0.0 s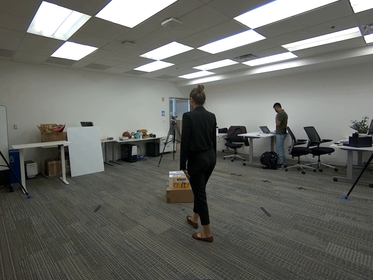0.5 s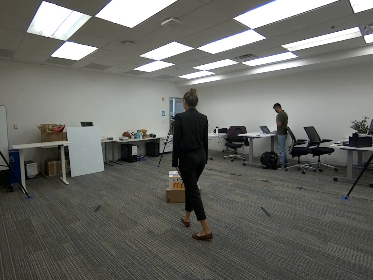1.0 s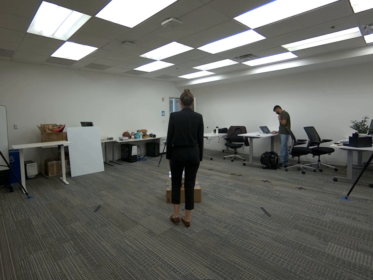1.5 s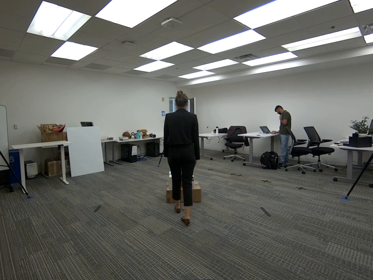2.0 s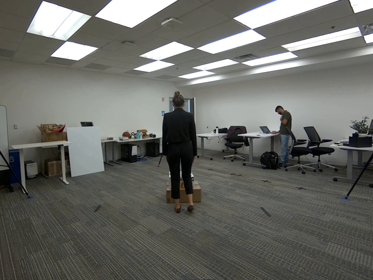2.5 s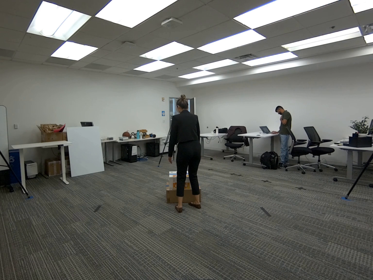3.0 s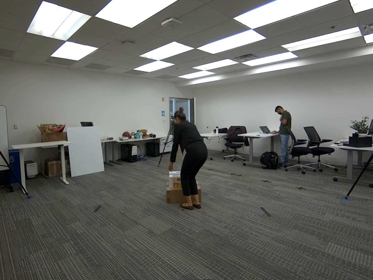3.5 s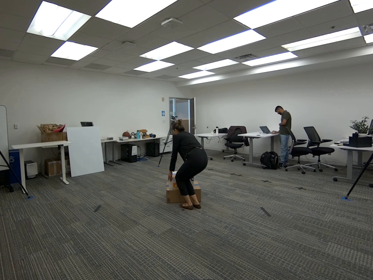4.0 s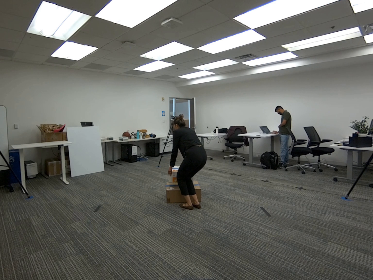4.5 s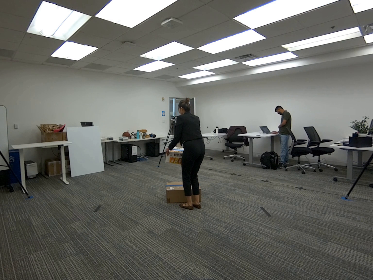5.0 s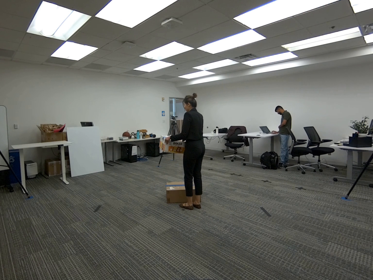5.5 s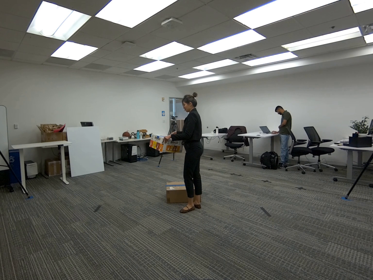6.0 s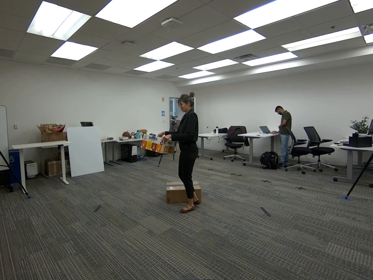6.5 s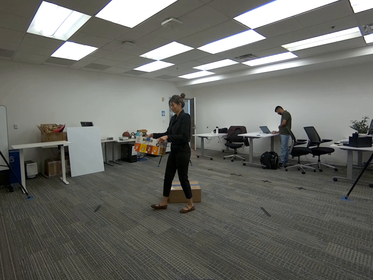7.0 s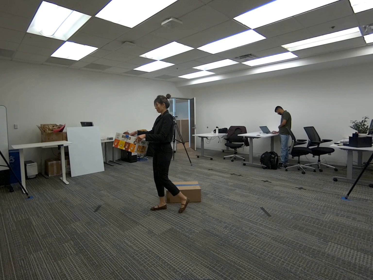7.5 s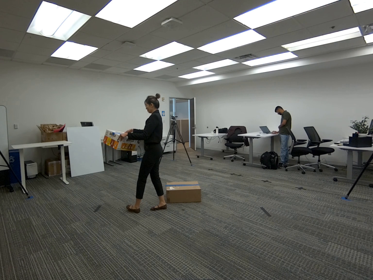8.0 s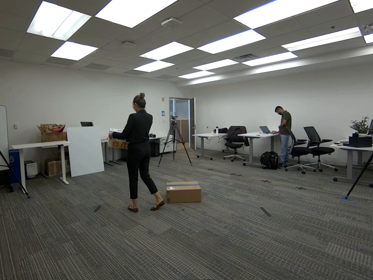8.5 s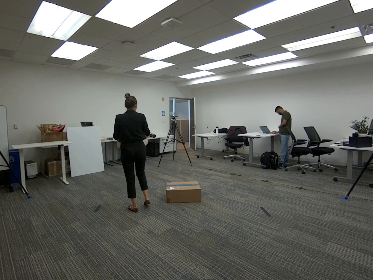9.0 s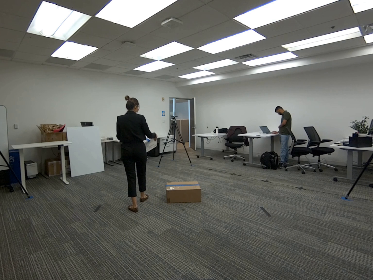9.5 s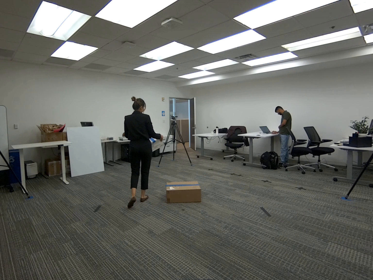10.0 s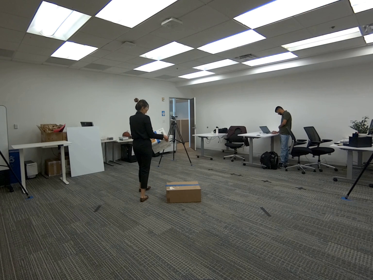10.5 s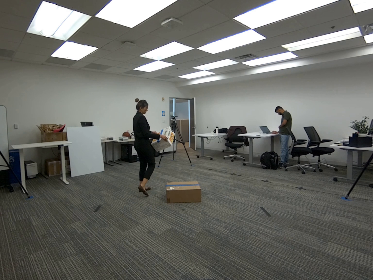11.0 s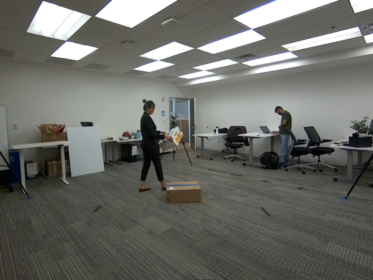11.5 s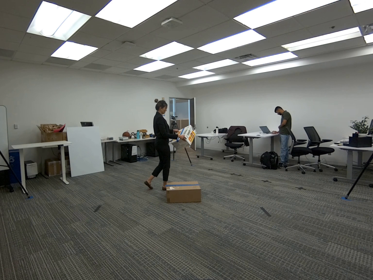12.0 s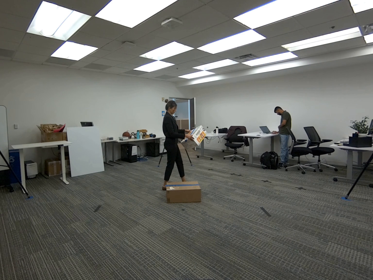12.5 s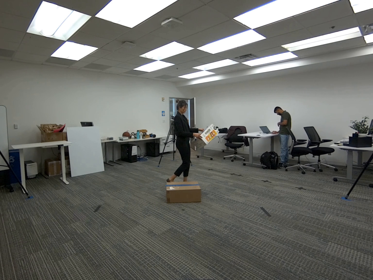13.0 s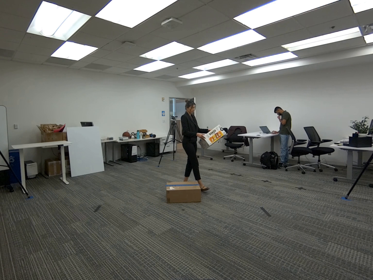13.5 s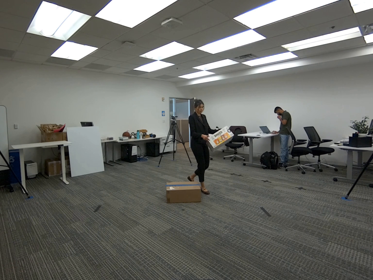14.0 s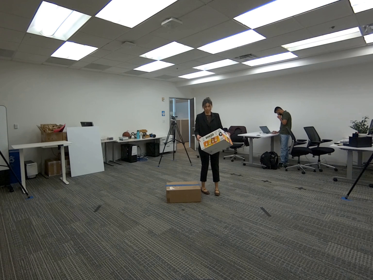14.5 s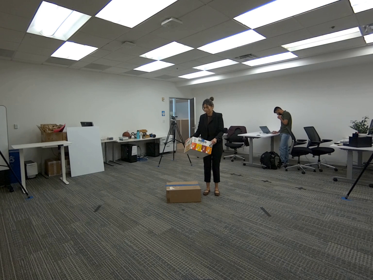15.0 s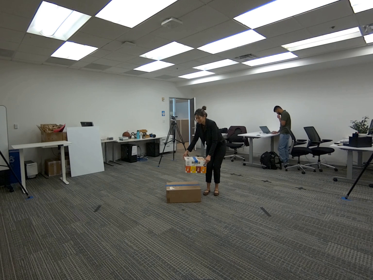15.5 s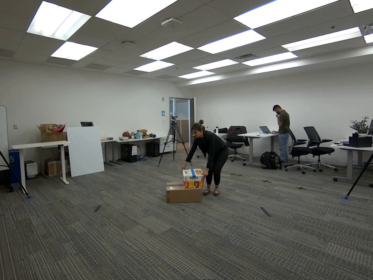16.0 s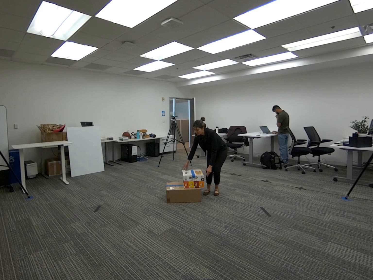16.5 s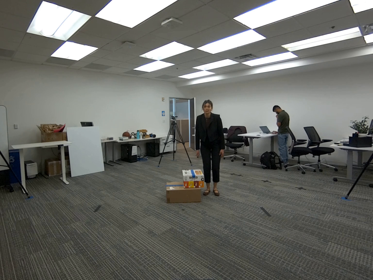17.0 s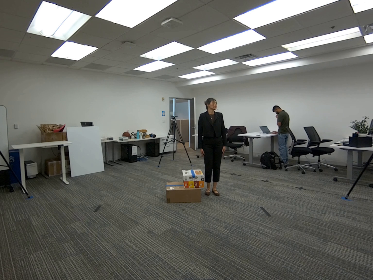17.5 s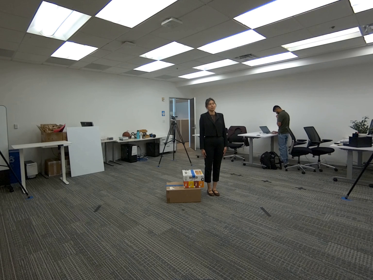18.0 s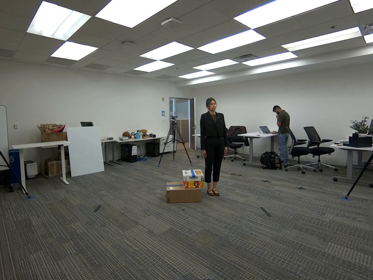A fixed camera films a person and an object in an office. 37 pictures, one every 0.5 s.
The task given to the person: Pick up the snack box on top of the big brown cardboard box, hold the snack box and then place the snack box back on the big cardboard box.
